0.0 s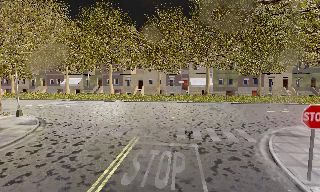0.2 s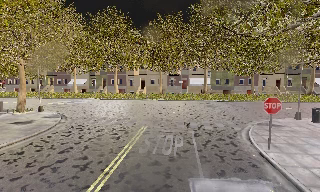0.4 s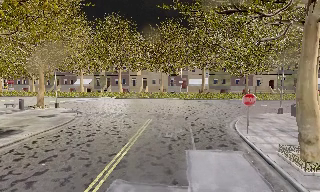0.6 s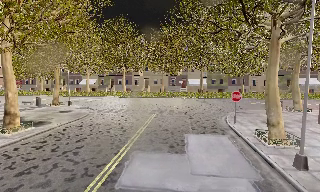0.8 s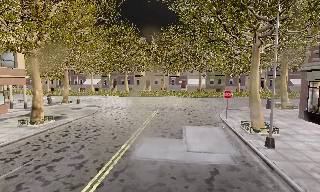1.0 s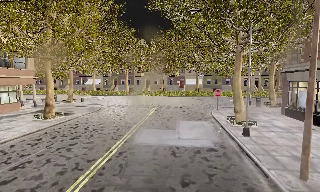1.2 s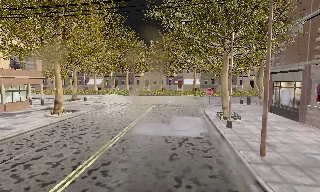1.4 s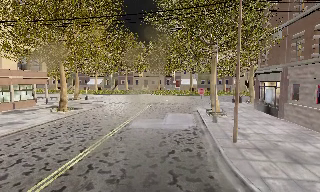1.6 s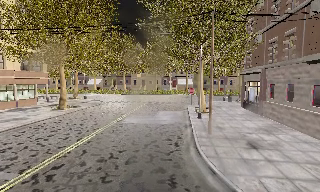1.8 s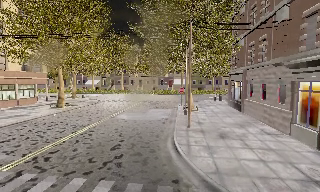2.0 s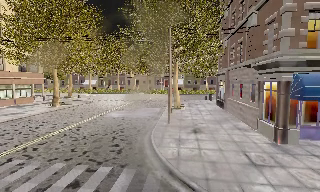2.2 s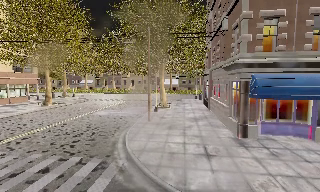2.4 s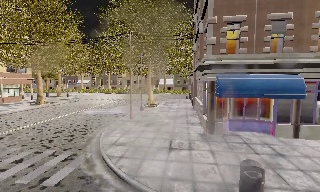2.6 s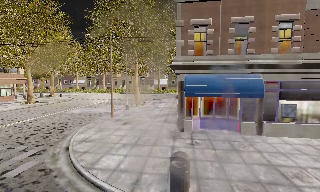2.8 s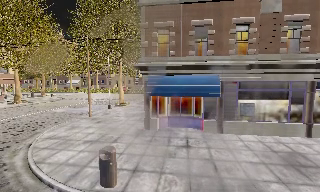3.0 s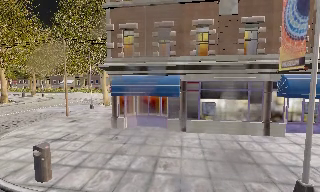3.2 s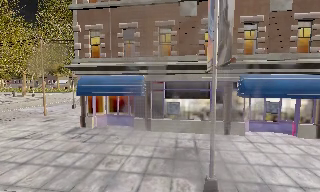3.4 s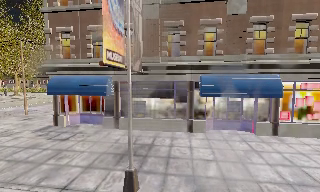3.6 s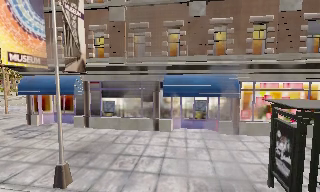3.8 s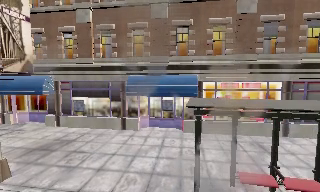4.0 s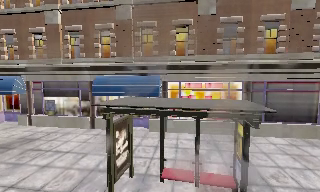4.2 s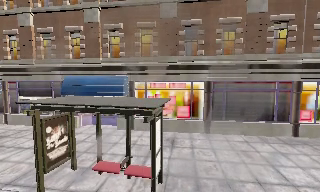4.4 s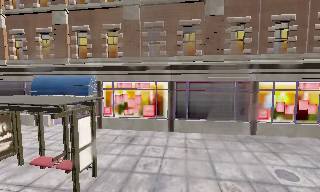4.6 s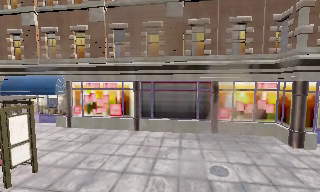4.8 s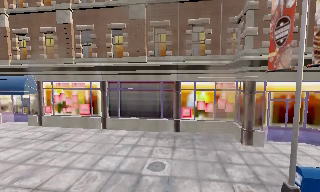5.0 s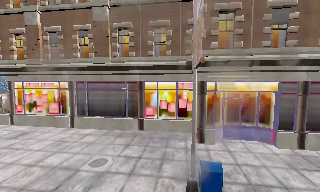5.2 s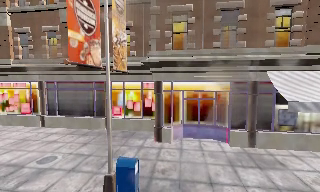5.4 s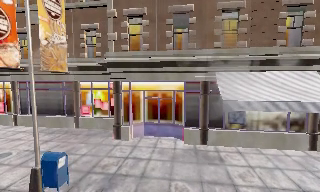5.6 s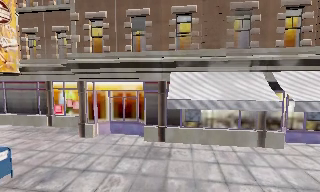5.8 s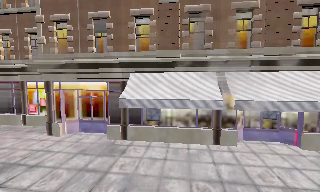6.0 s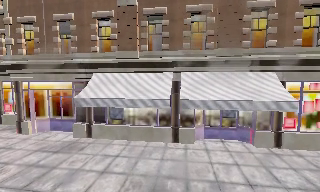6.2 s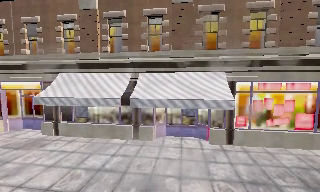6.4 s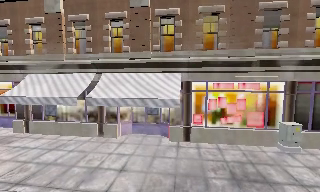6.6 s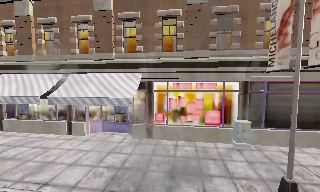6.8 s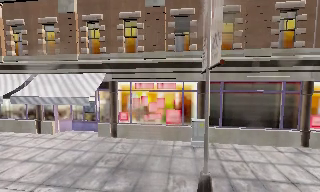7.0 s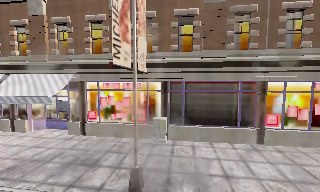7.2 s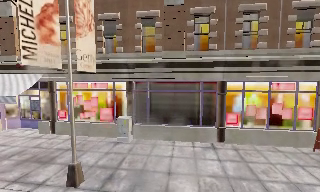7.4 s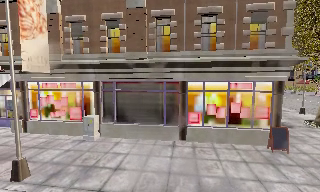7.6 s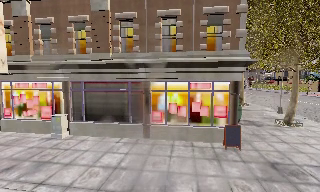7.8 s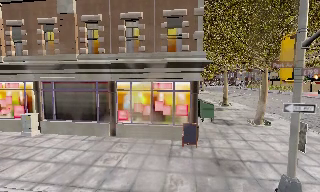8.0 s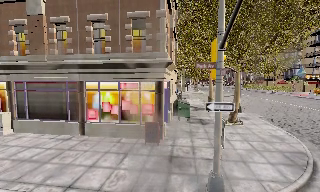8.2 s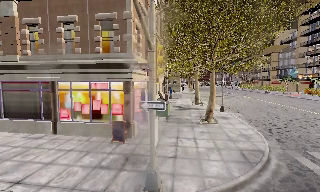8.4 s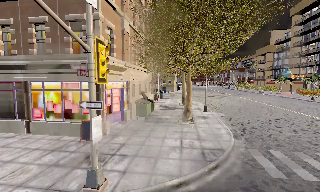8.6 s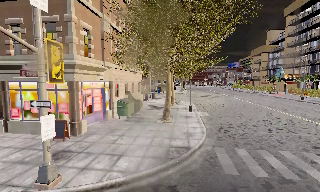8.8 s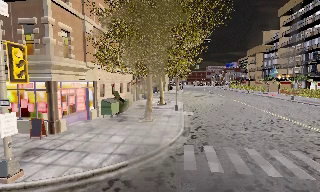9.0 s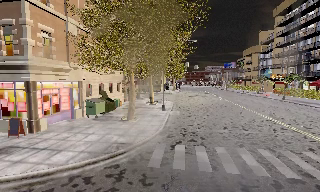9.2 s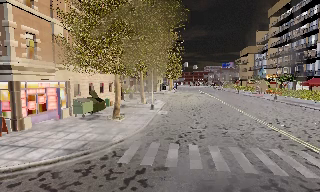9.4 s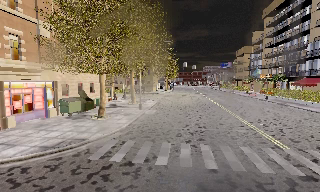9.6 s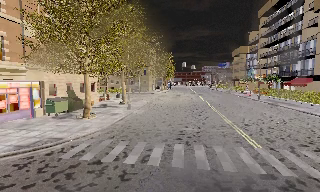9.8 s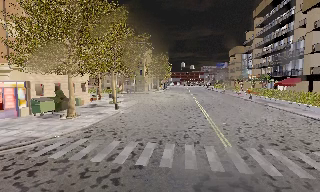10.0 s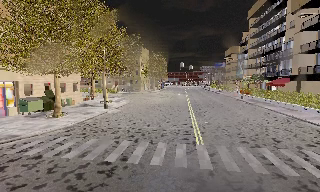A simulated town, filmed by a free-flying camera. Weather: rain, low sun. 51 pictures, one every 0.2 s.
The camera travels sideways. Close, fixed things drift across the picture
to the left.
0.0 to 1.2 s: The camera travels backward, about 13 m, so what stands in front gets smaller.
1.2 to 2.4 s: The camera travels to its right and backward, about 10 m, so close, fixed things drift to the left.
2.4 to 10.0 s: The camera travels to its right, about 75 m, so close, fixed things drift to the left.
The film runs backward here.
